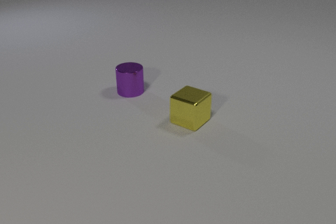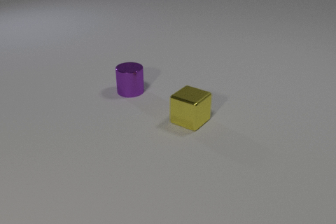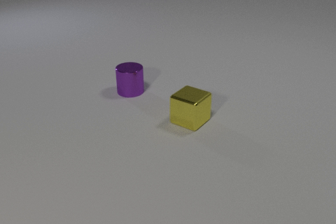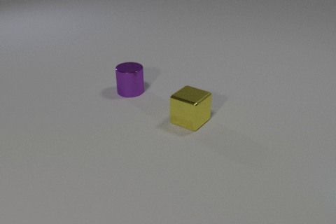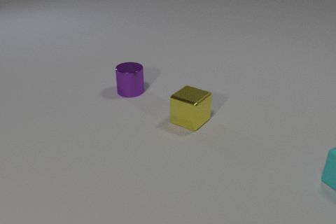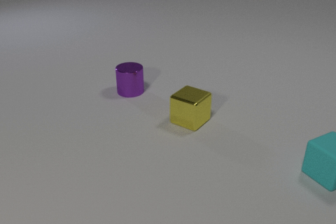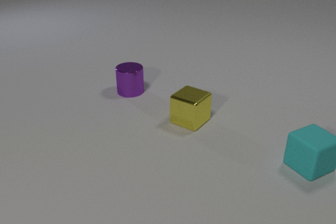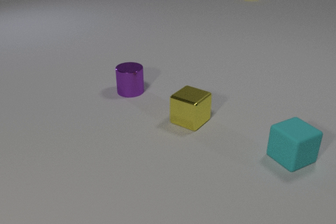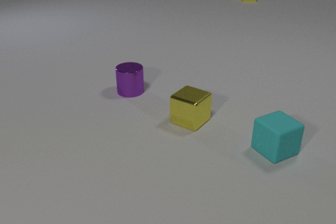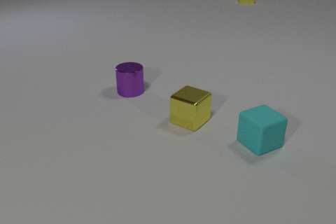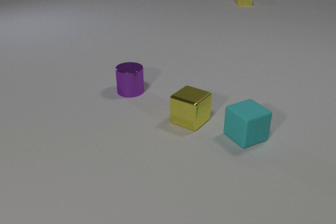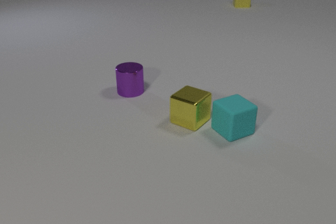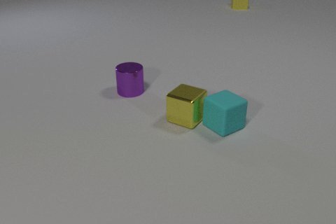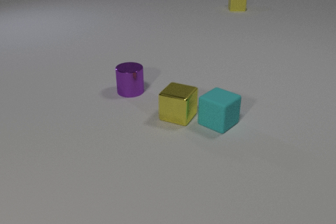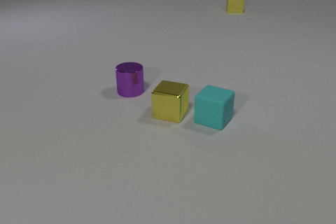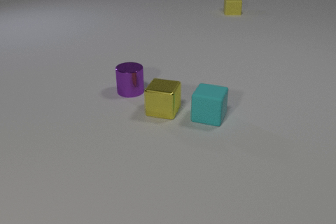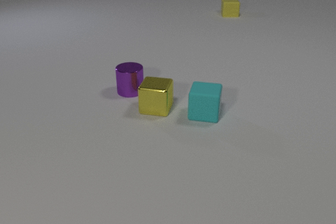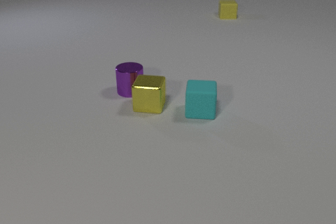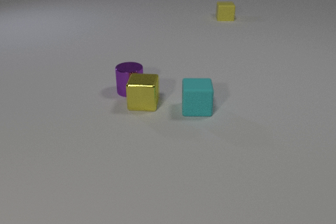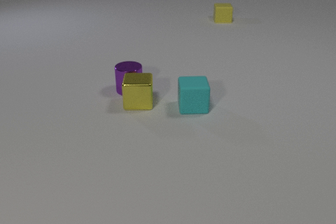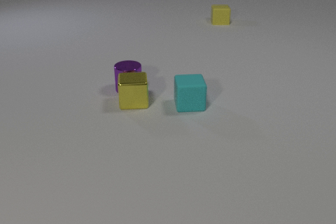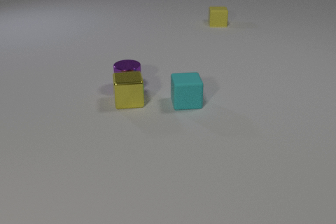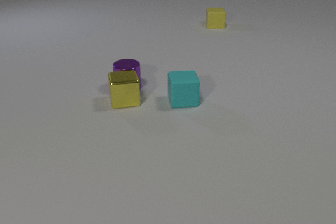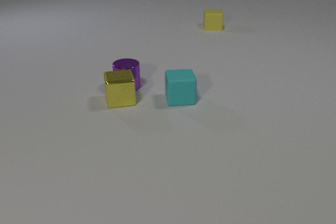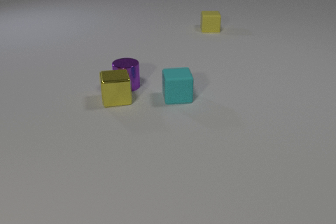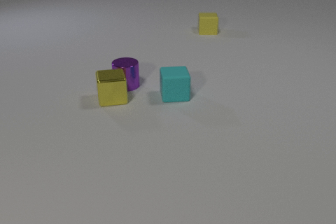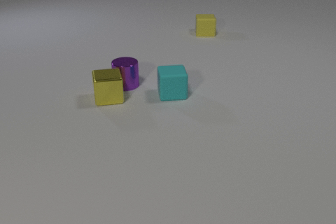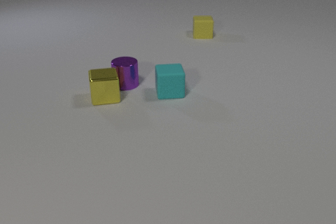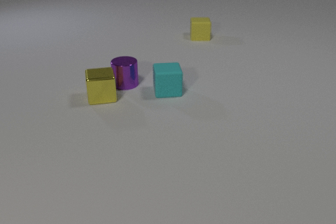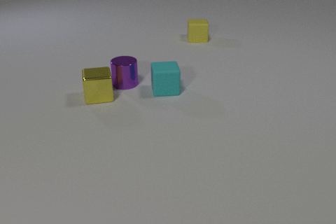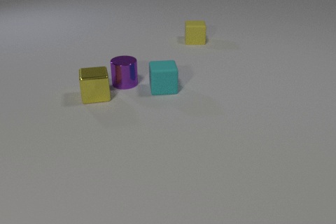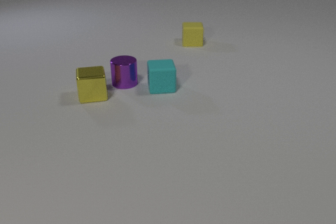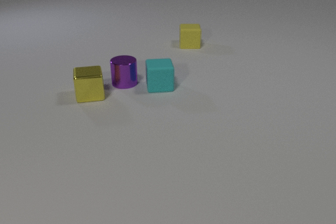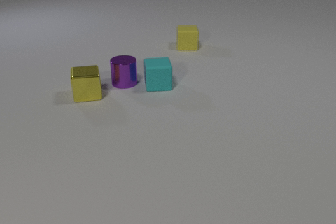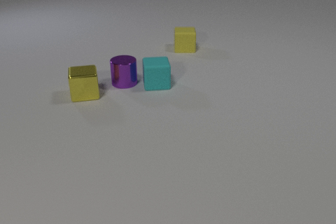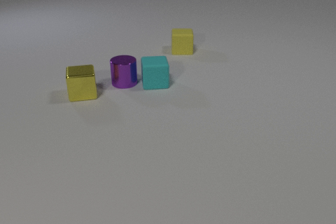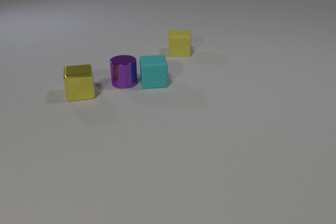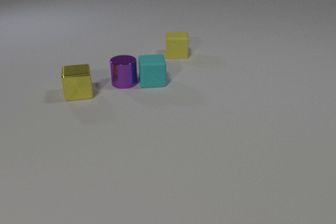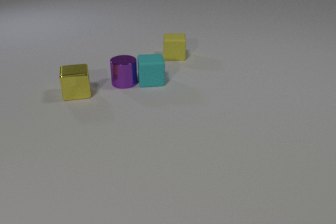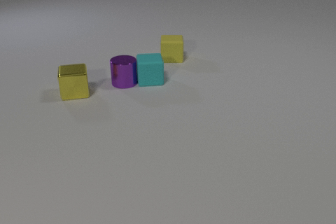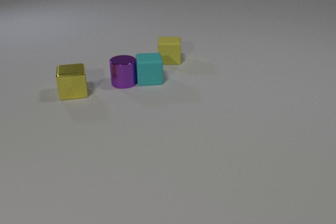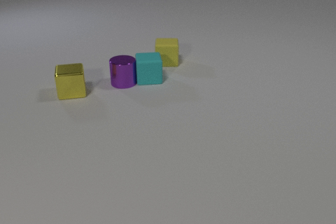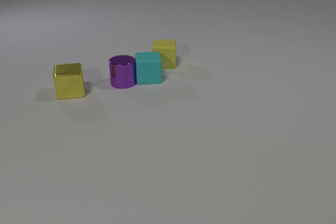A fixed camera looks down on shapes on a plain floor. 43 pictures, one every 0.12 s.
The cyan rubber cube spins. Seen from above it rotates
counterclockwise.
The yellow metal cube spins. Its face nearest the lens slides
to the right.
0.00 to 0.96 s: The cyan rubber cube comes in at the right edge, slides to the left and away from the camera. The yellow rubber cube comes in at the top edge, slides toward the camera.
0.96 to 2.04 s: The cyan rubber cube slides to the left and away from the camera, spins so that its near face slides to the right, counterclockwise seen from above. The yellow metal cube slides to the left and away from the camera, spins so that its near face slides to the right, counterclockwise seen from above. The yellow rubber cube slides toward the camera. The cyan rubber cube and the yellow metal cube collide.
2.04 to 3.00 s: The cyan rubber cube slides away from the camera and to the left. The yellow metal cube slides to the left and away from the camera, spins counterclockwise seen from above by about 15 degrees, its near face sliding to the right. The purple metal cylinder slides away from the camera. The yellow rubber cube slides toward the camera. The yellow metal cube and the purple metal cylinder collide.
3.00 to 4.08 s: The cyan rubber cube slides away from the camera and to the left. The yellow metal cube slides to the left and away from the camera. The purple metal cylinder slides away from the camera. The yellow rubber cube slides toward the camera and to the left.
4.08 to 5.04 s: The cyan rubber cube slides away from the camera and to the left. The yellow metal cube slides to the left and away from the camera. The yellow rubber cube slides toward the camera and to the left. The cyan rubber cube and the purple metal cylinder collide.
How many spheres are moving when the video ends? 0.
How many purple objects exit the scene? 0.
What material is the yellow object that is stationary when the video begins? metal.
